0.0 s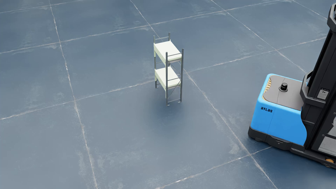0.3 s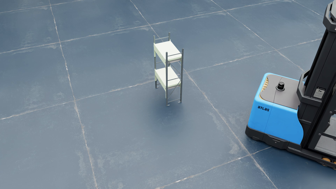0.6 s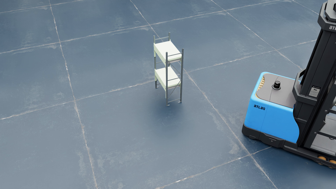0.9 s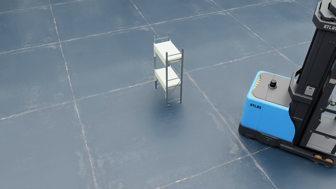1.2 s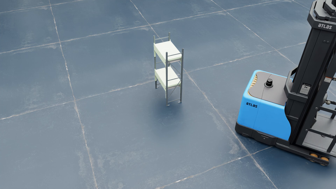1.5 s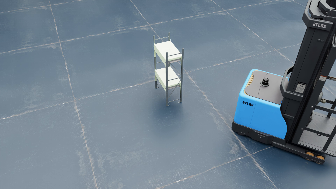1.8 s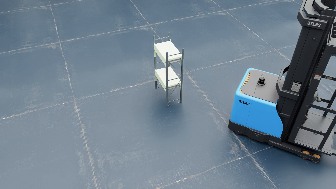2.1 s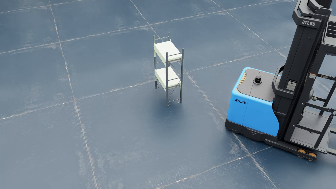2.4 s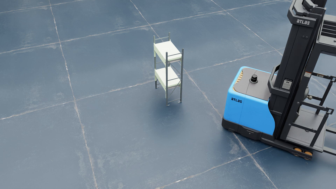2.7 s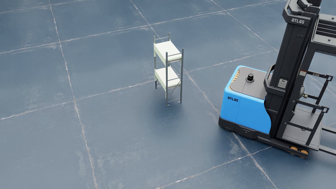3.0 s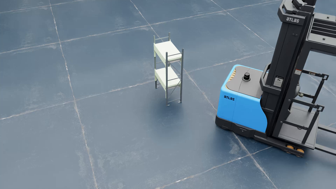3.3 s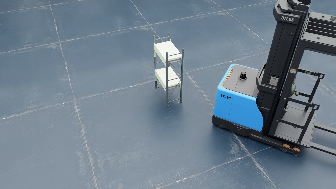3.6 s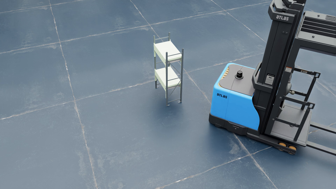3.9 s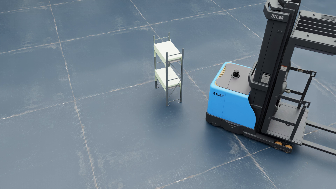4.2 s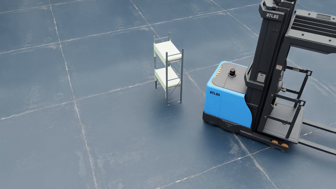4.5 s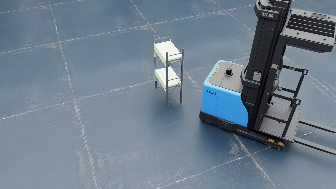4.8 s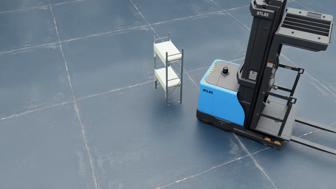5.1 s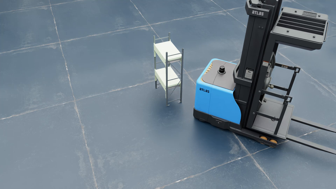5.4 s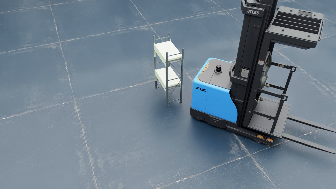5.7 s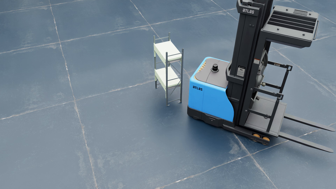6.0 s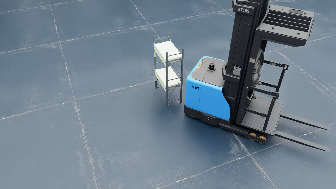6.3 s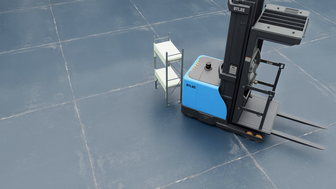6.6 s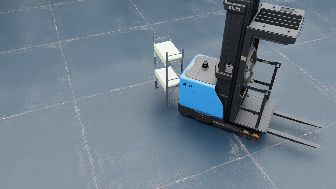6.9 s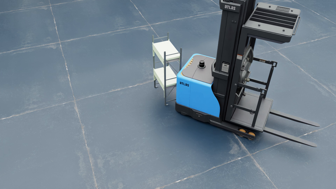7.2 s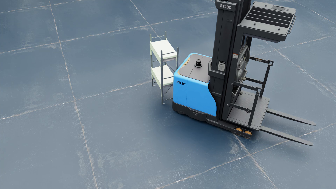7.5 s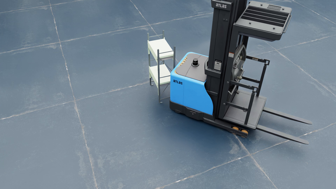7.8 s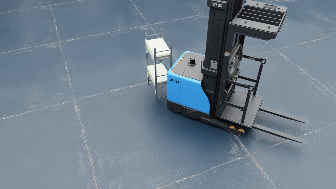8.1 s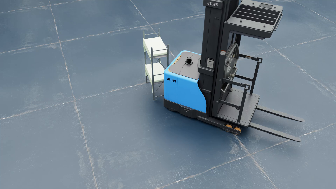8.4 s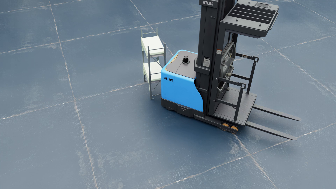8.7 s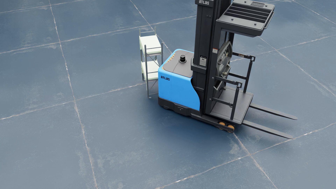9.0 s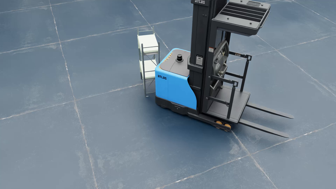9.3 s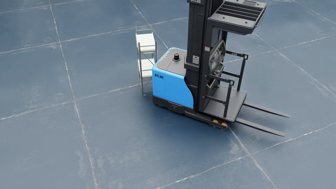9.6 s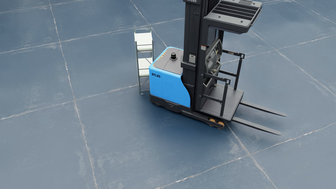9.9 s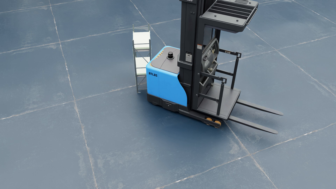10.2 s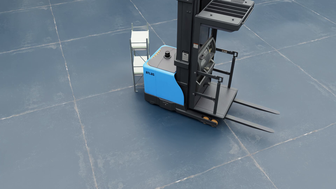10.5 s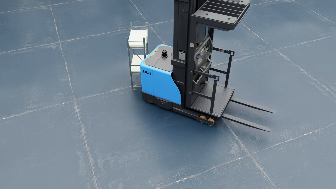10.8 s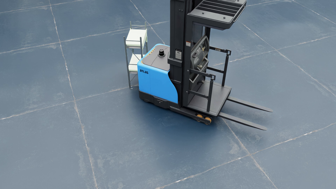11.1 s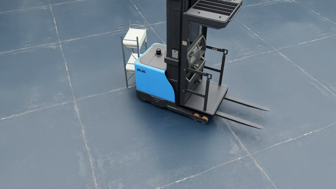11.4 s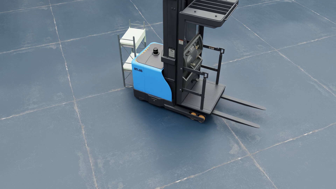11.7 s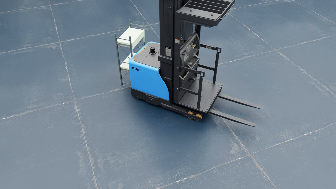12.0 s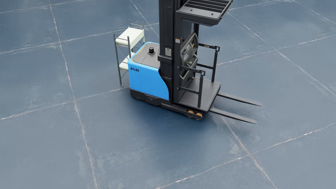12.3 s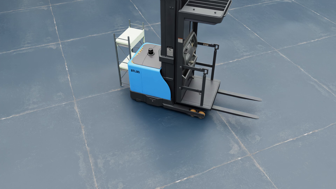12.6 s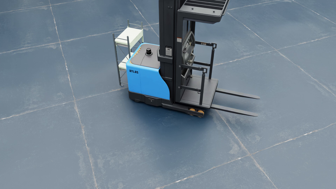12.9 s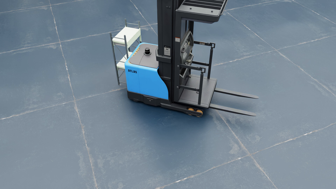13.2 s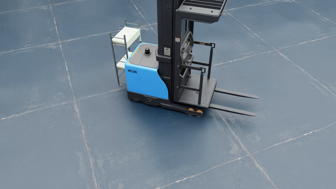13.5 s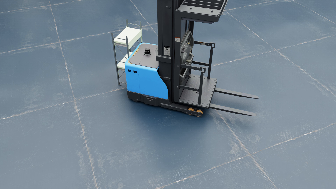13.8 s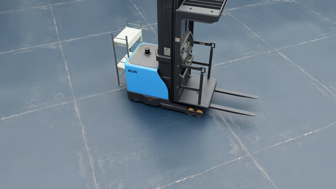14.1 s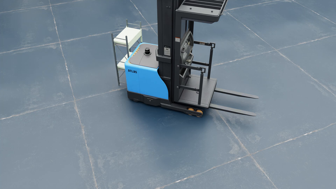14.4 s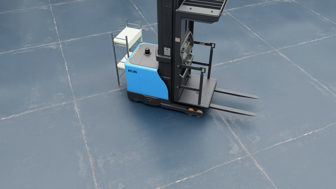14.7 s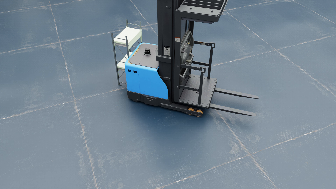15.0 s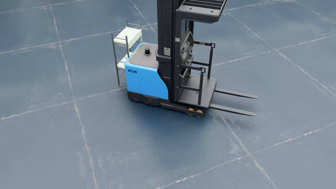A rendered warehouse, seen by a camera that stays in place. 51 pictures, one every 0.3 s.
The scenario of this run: A forklift runs into an object in its way.
